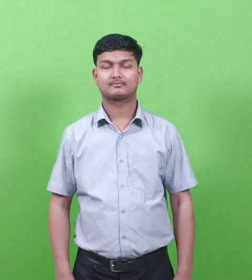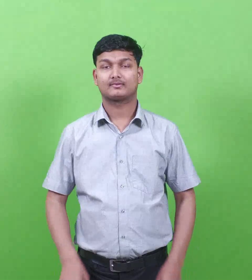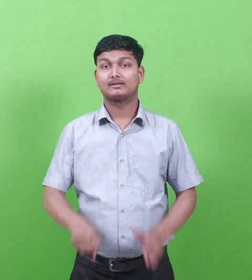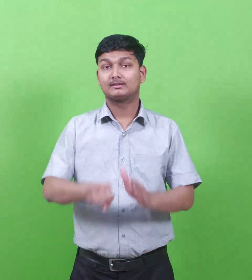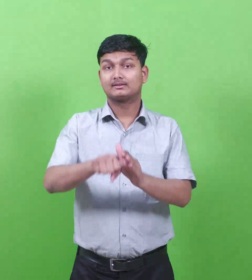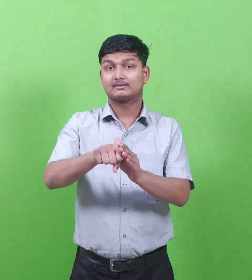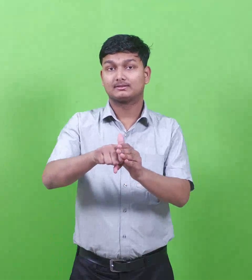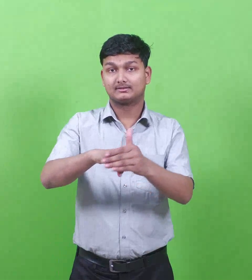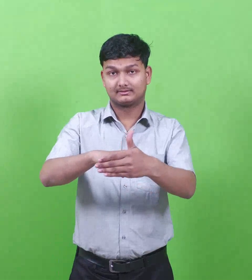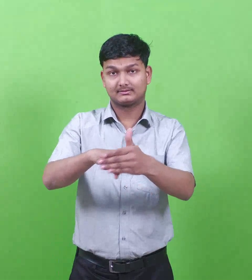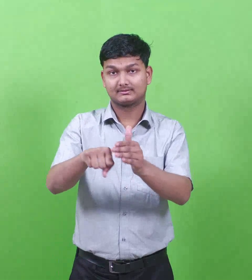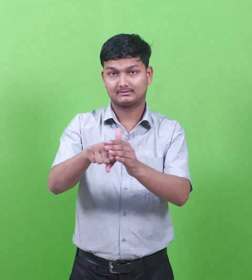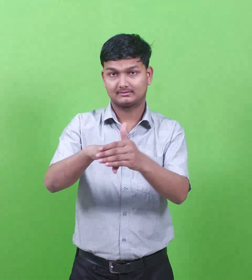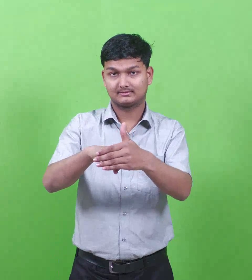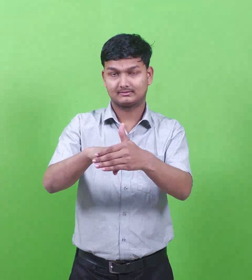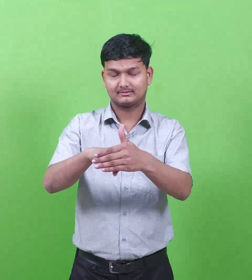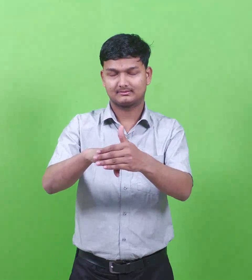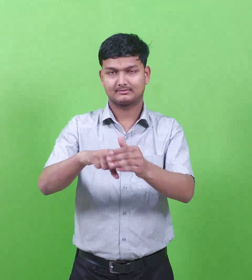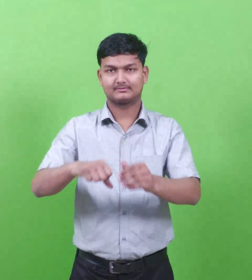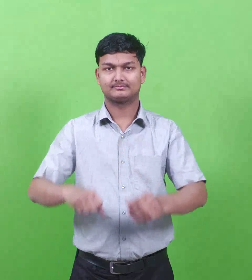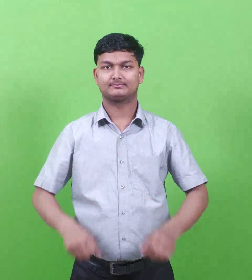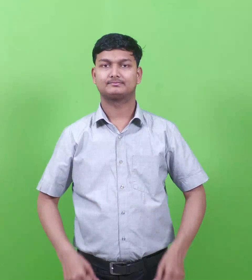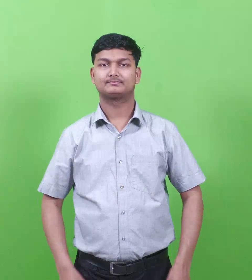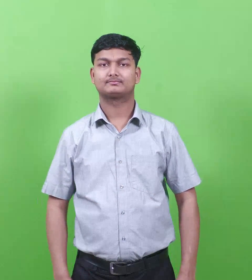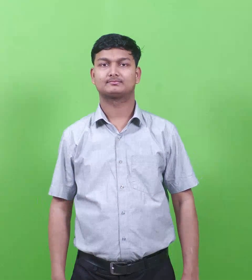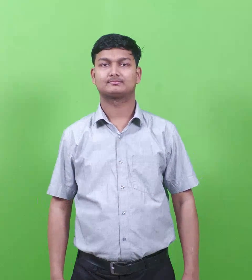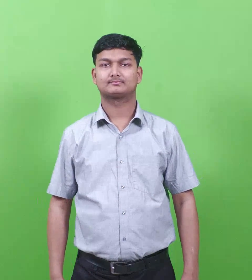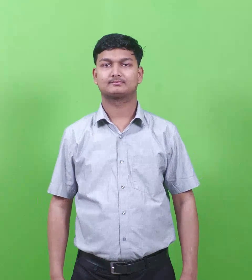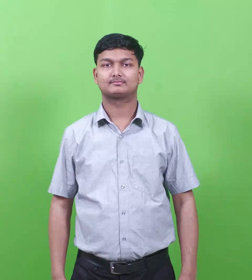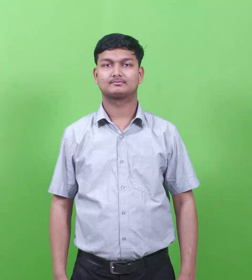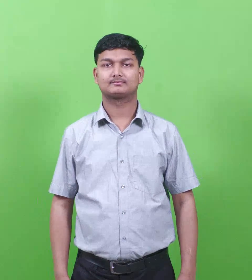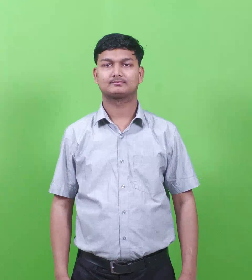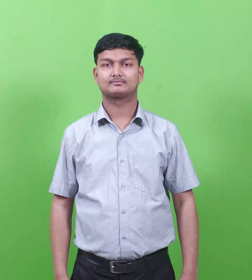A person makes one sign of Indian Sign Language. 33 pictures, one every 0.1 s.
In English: tyre
